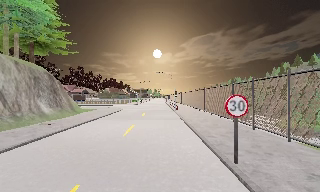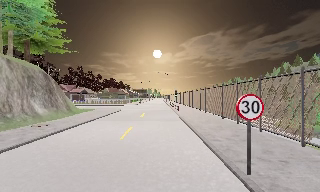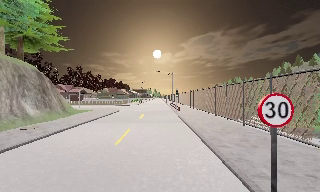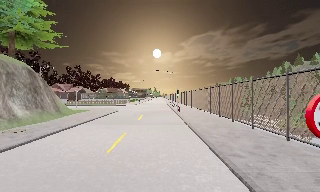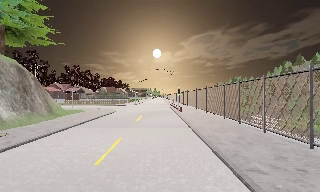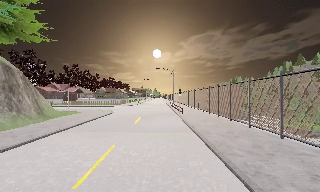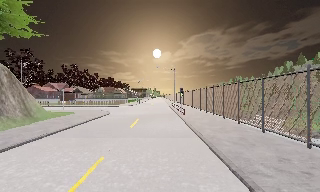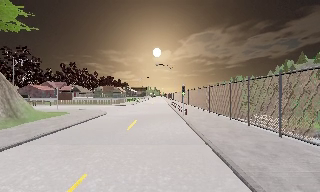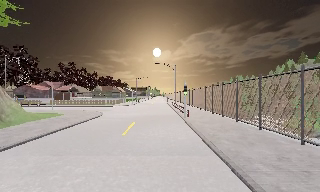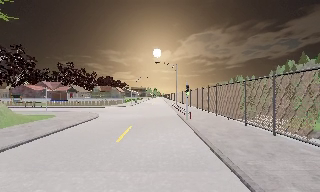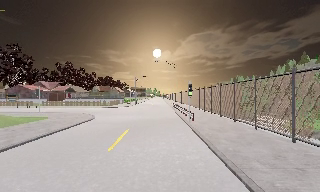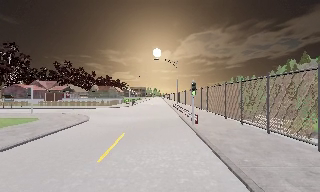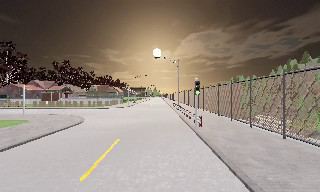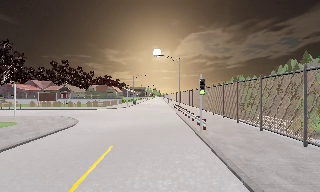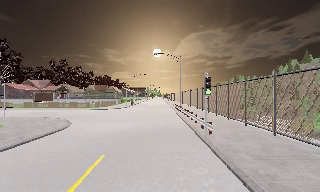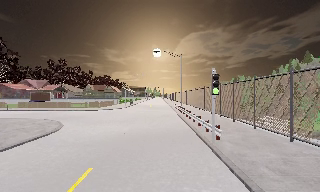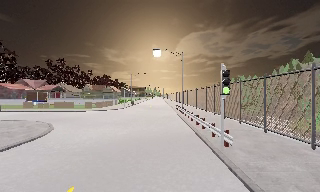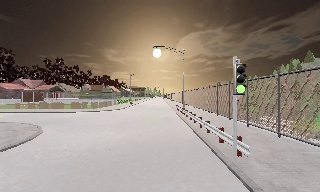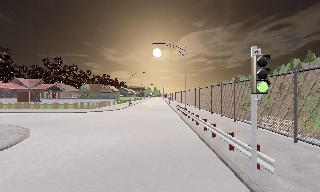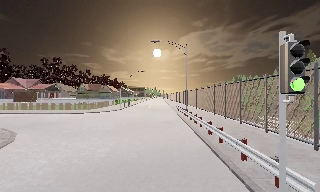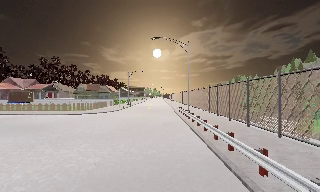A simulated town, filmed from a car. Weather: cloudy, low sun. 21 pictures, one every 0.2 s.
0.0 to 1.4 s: The camera travels forward, about 8 m, so what stands in front looms larger. It gains speed.
1.4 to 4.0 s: The camera travels forward, about 14 m, so what stands in front looms larger.
The film runs forward here.
